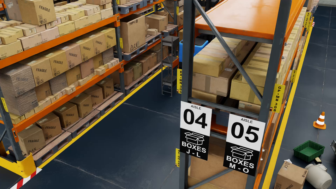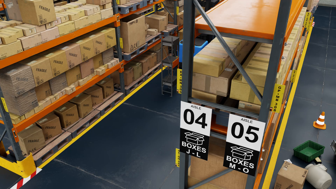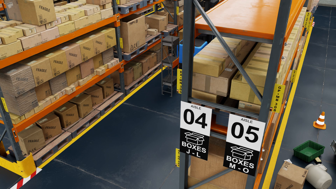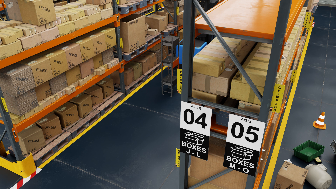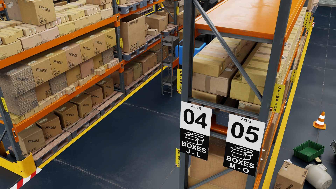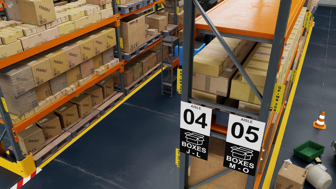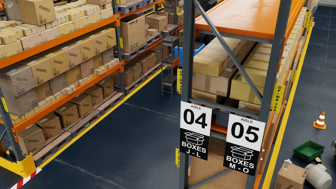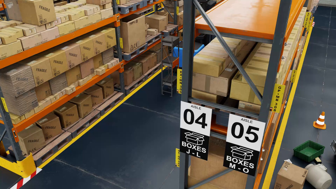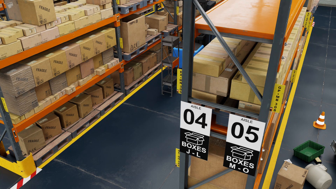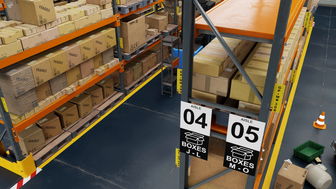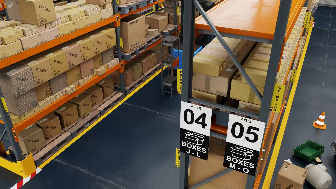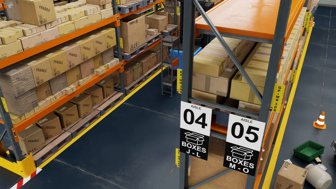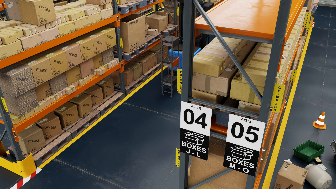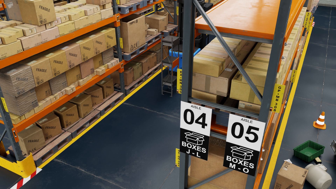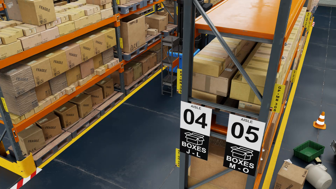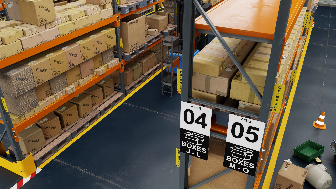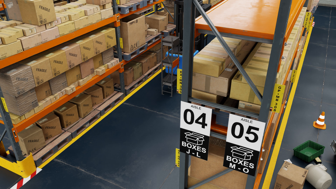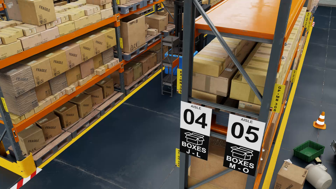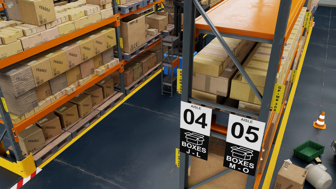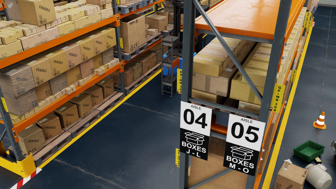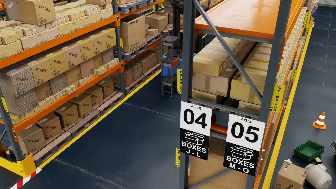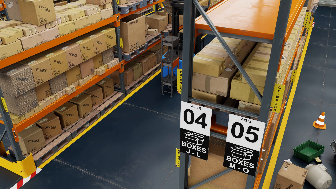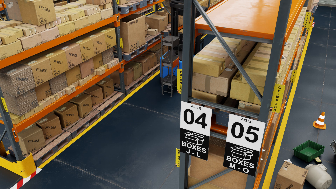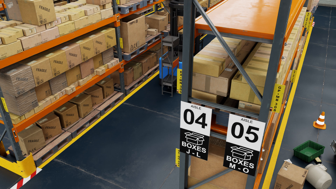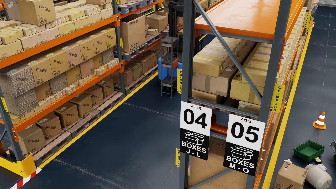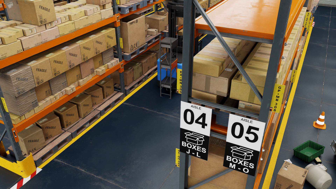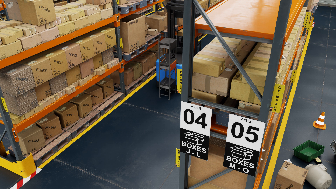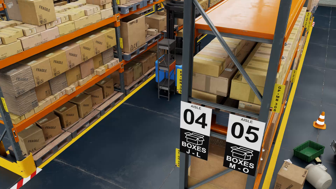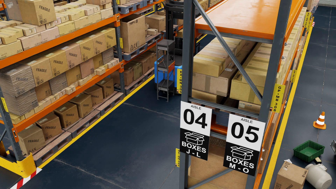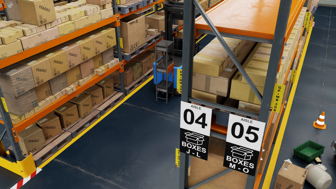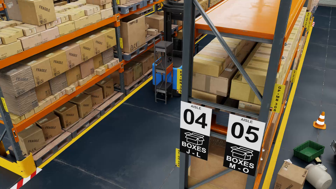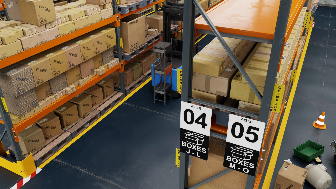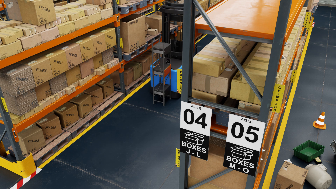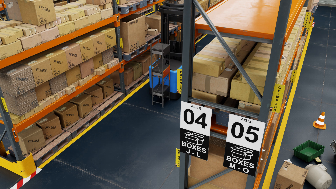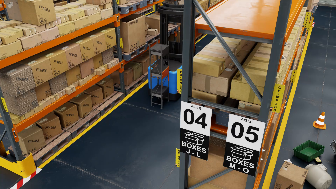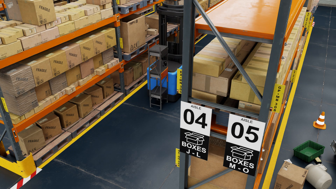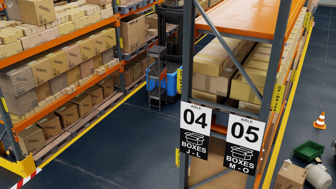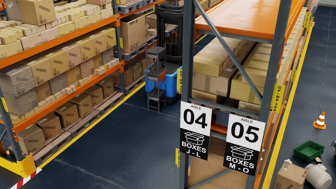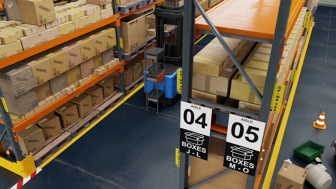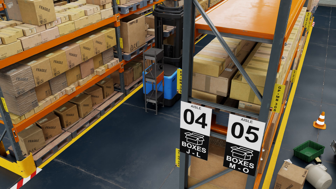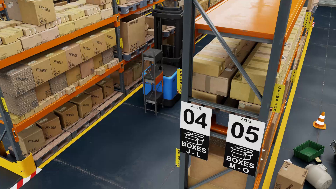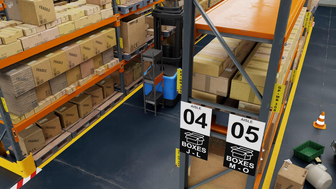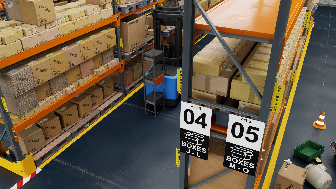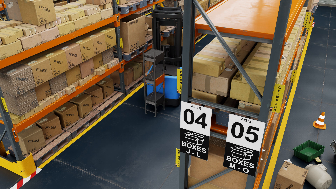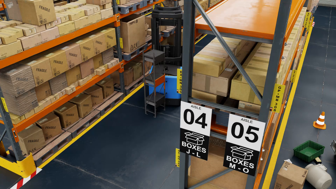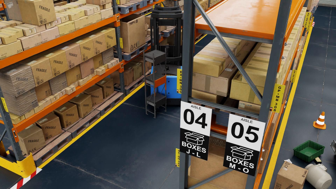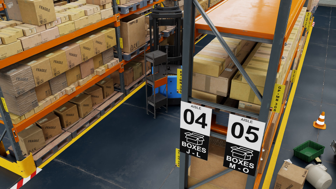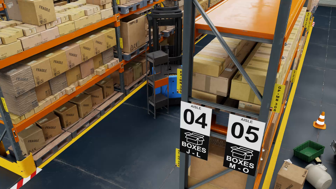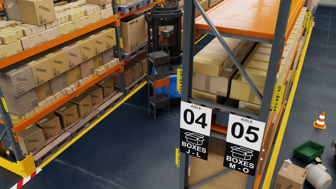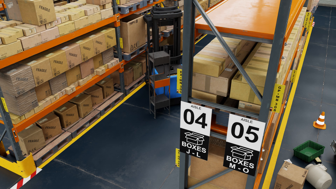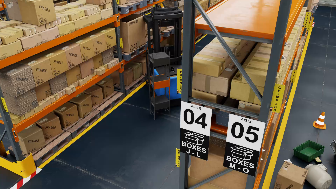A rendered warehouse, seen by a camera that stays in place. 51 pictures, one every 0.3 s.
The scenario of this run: A forklift runs into an object in its way.
